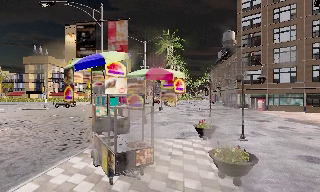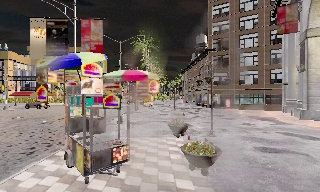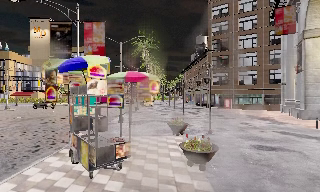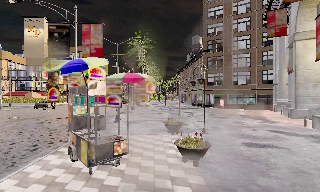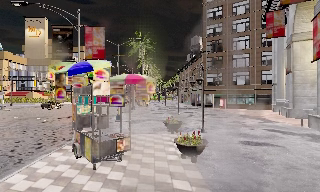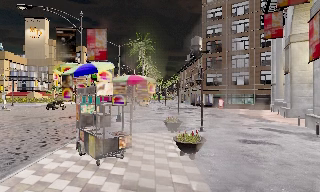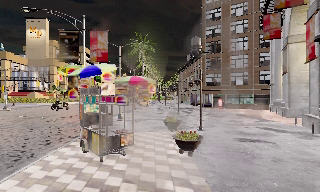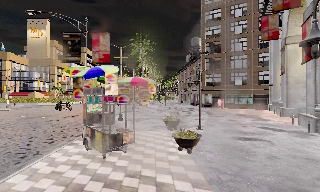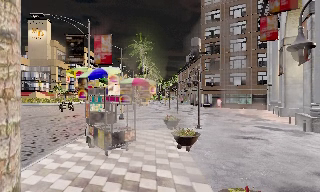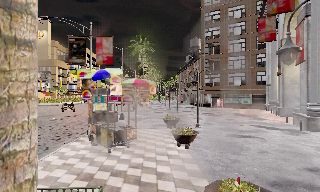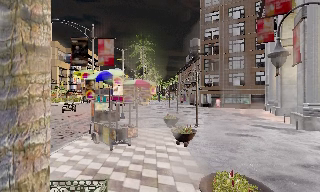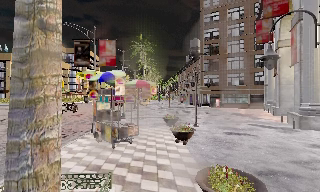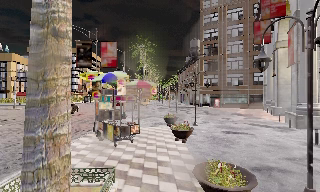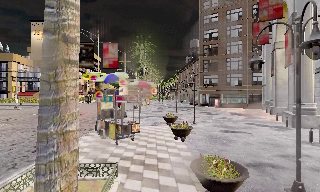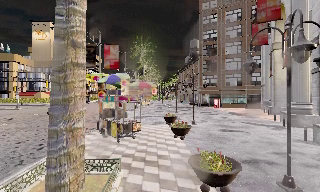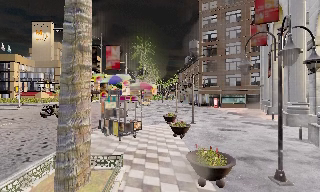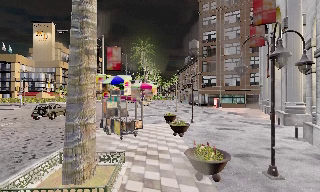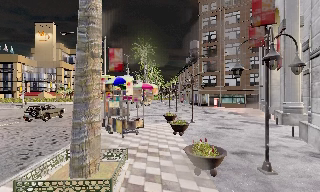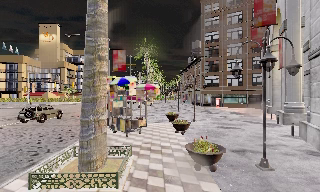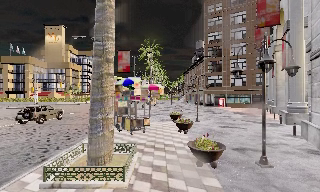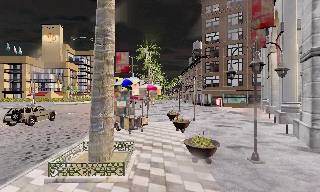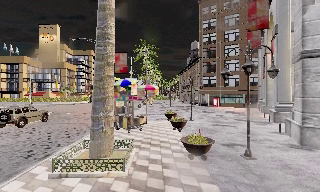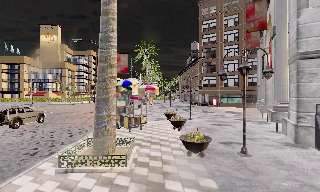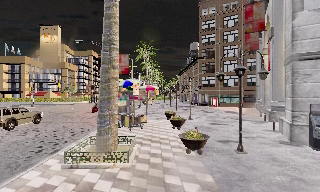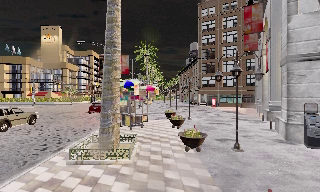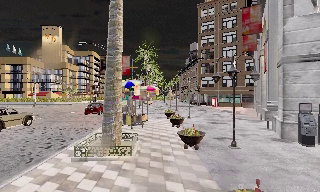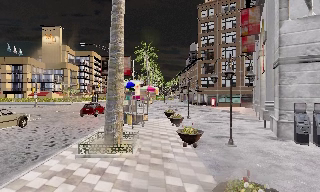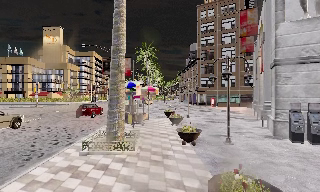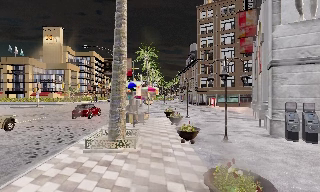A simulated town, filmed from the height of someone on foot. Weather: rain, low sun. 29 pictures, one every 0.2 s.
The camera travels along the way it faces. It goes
backward.
0.0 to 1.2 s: The camera pans to its right, which is clockwise from overhead, by about 10 degrees. It travels backward, about 2 m, so what stands in front gets smaller.
1.2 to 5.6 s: The camera travels backward, about 7 m, so what stands in front gets smaller.
The film runs backward here.
